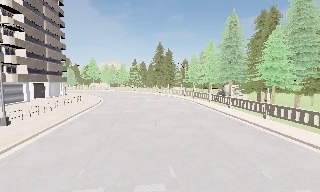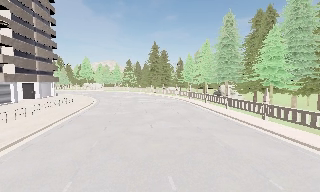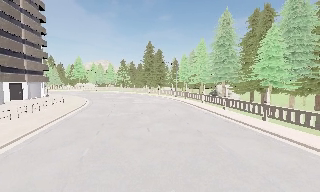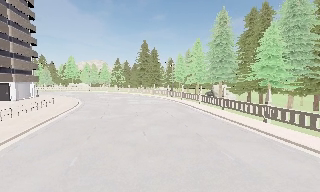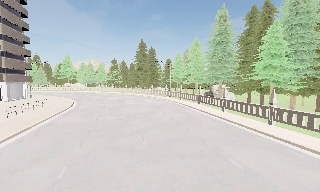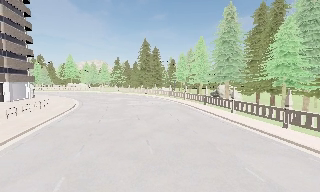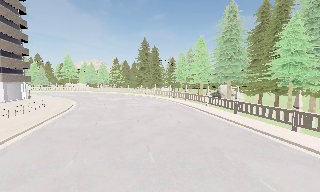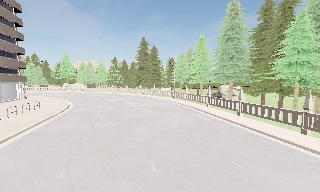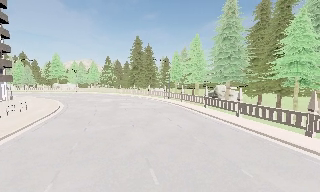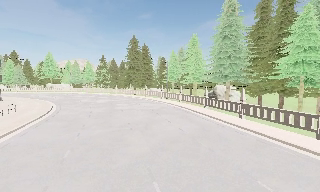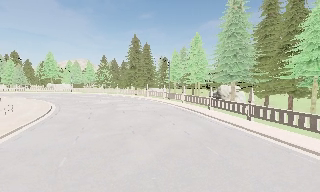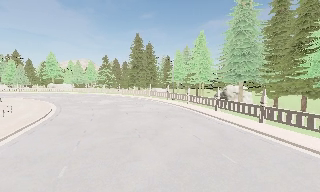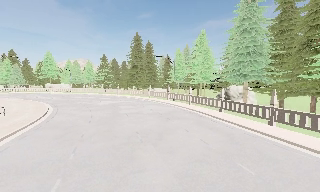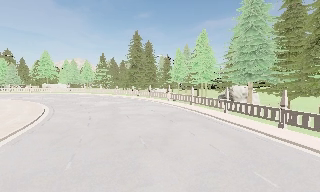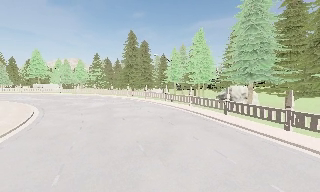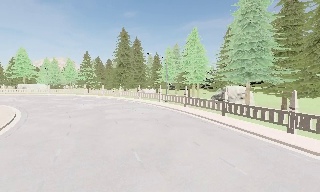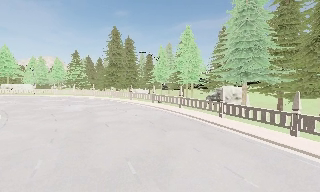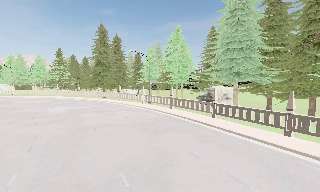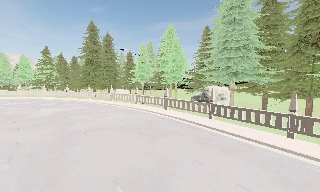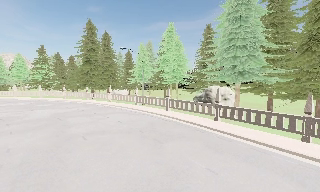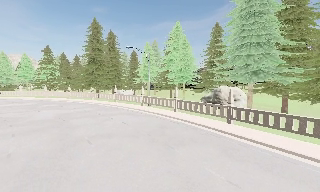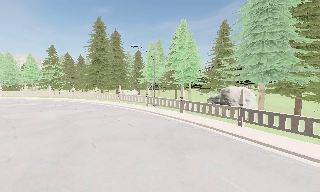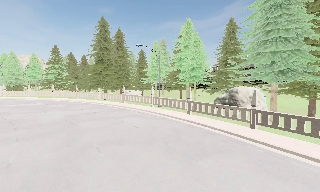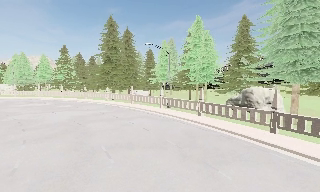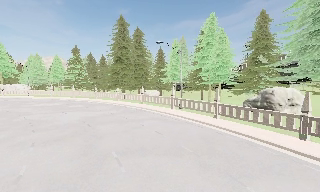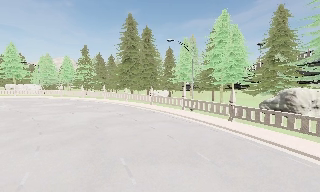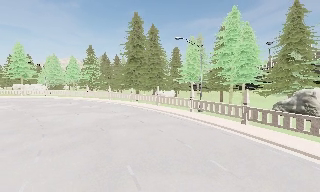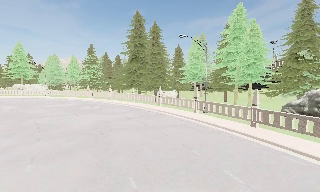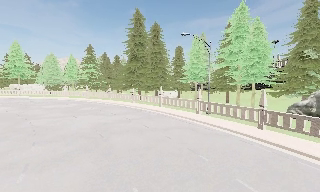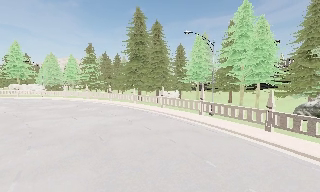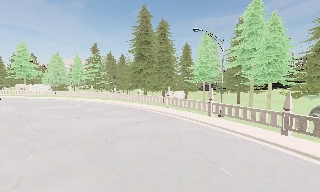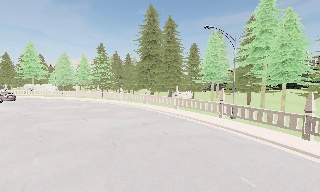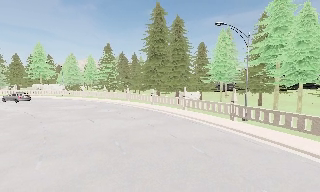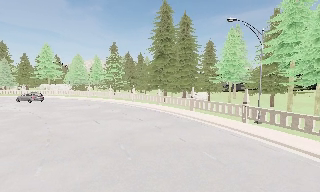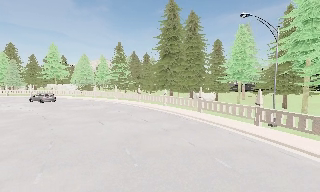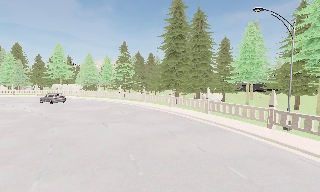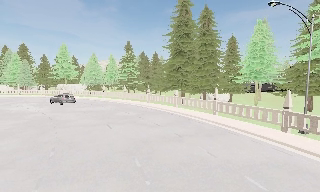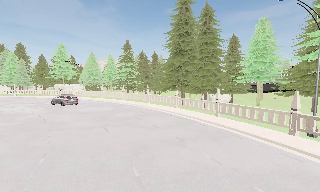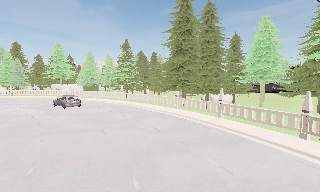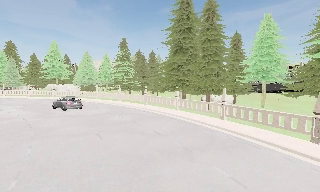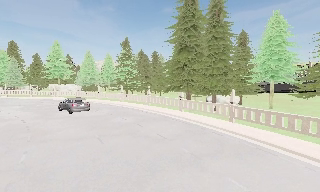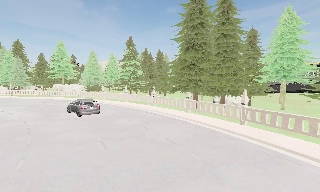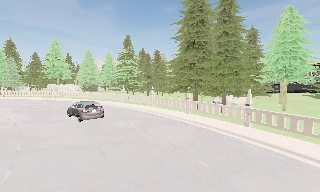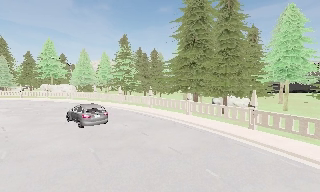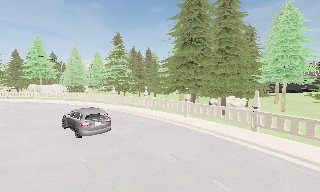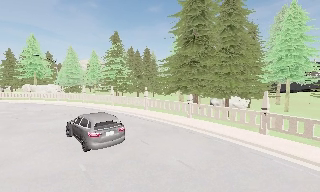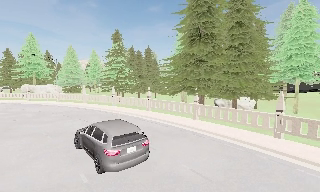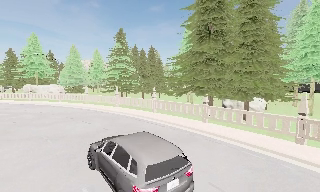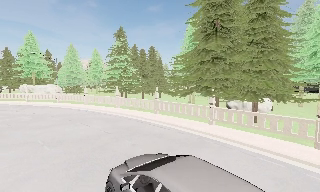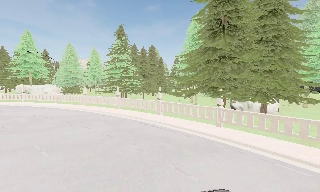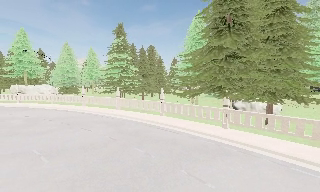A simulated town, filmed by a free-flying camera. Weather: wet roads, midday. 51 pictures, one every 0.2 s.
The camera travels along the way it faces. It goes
forward.
0.0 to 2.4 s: The camera pans to its right, which is clockwise from overhead, by about 10 degrees. It travels forward, about 10 m, so what stands in front looms larger.
2.4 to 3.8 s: The camera pans to its right, which is clockwise from overhead, by about 15 degrees. It travels forward and to its left, about 6 m, so what stands in front looms larger.
3.8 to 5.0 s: The scene slides to the right, as the camera pans about 10 degrees to its left. It travels forward and to its left, about 4.5 m, so what stands in front looms larger.
5.0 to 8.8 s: The camera travels forward, about 13 m, so what stands in front looms larger.
8.8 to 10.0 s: The camera travels forward and to its left, about 5 m, so what stands in front looms larger.
The film runs backward here.
